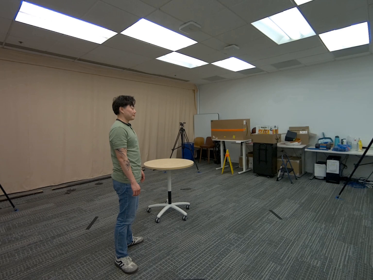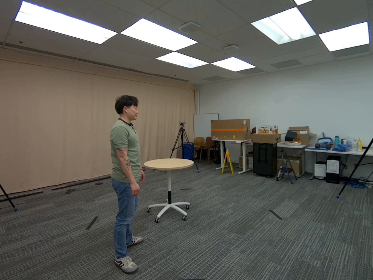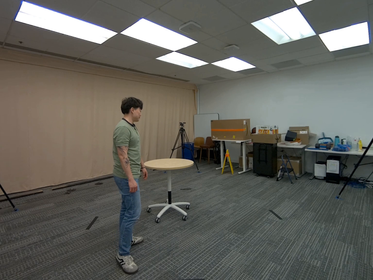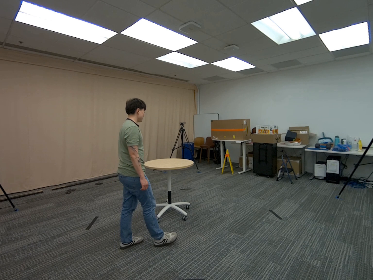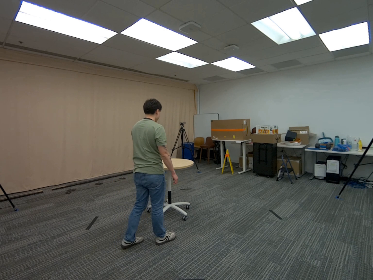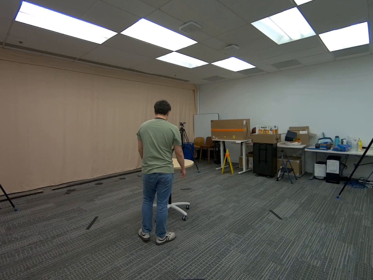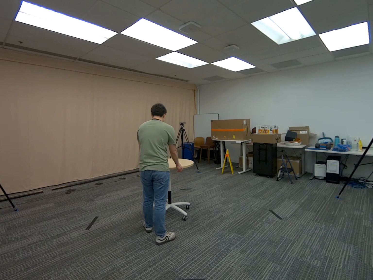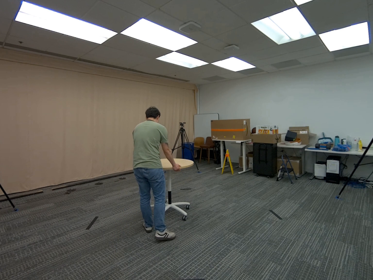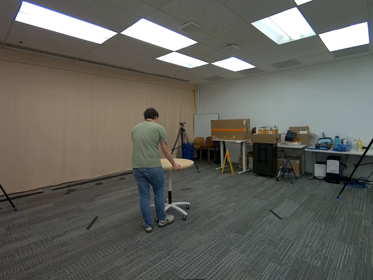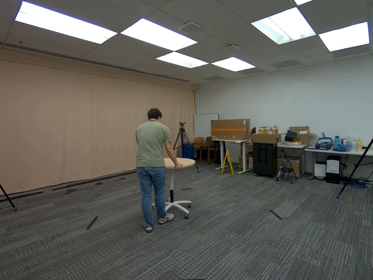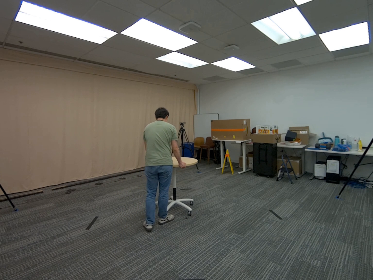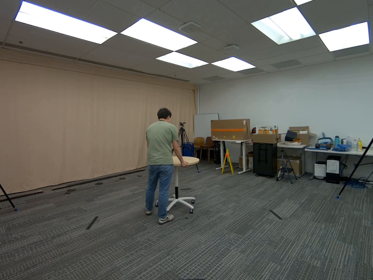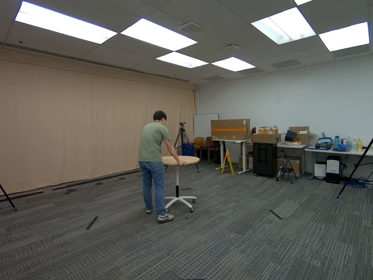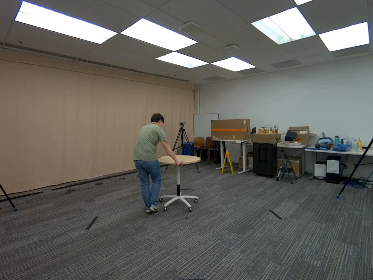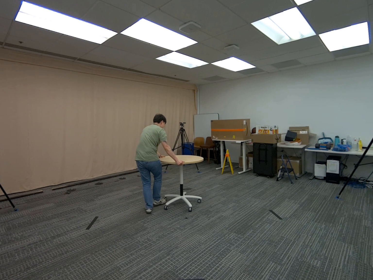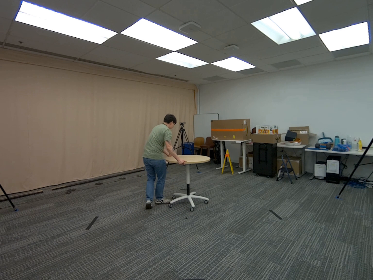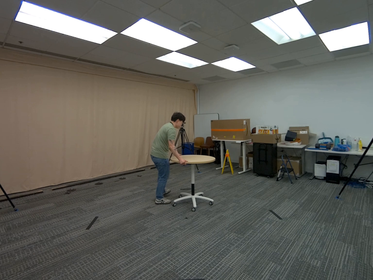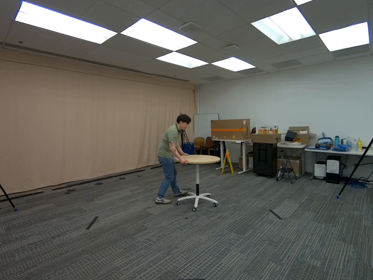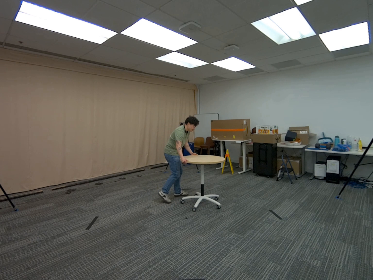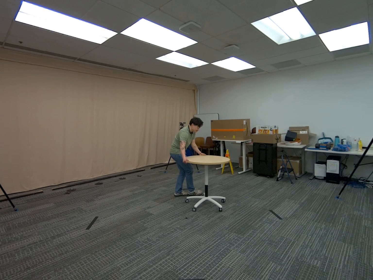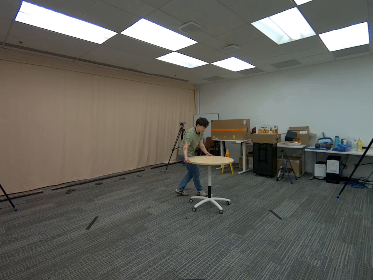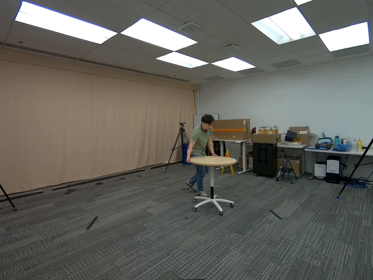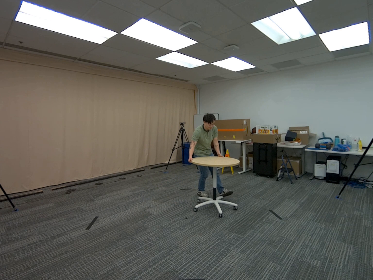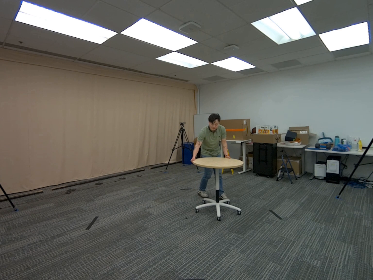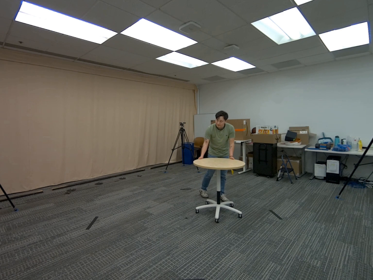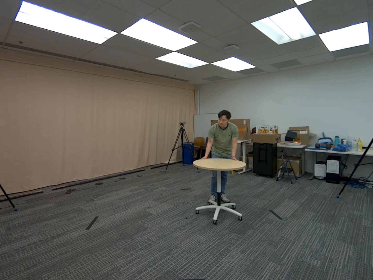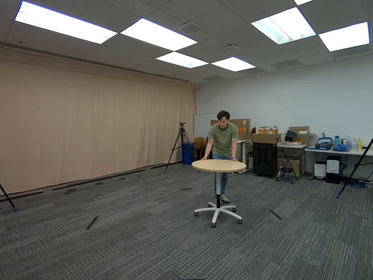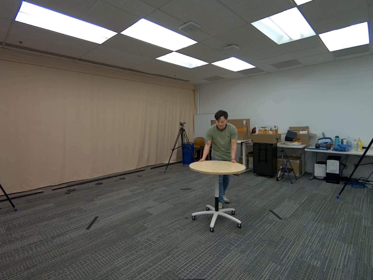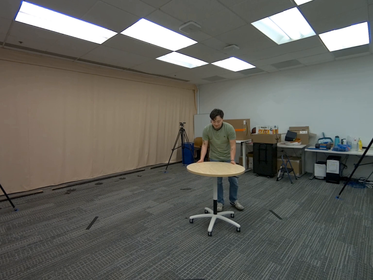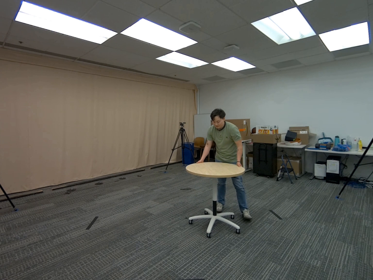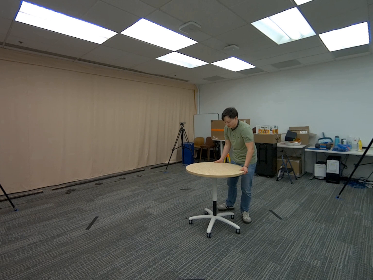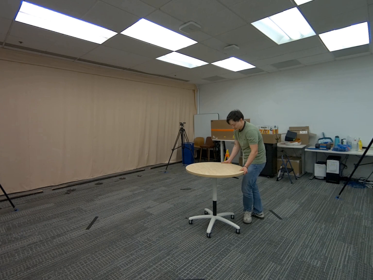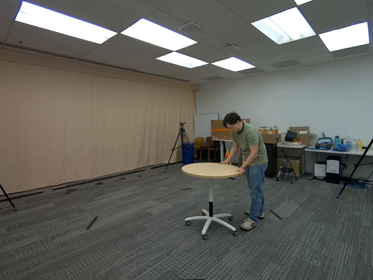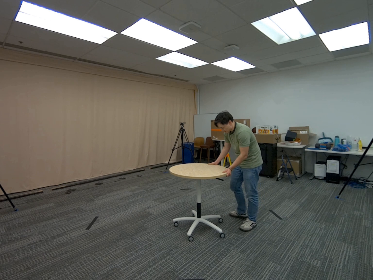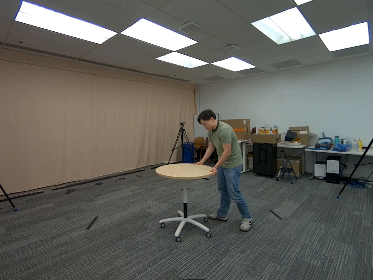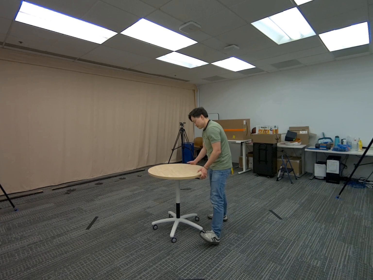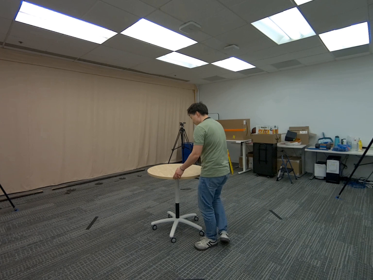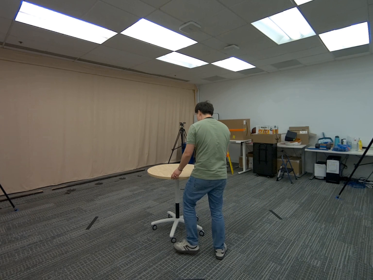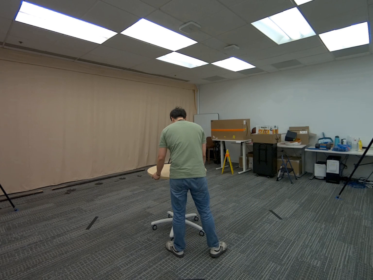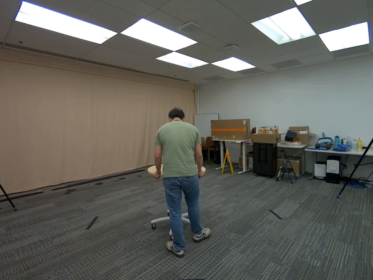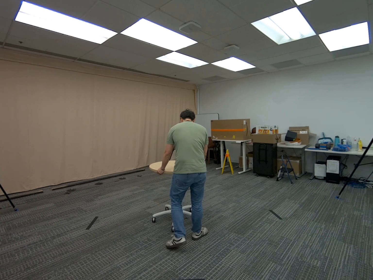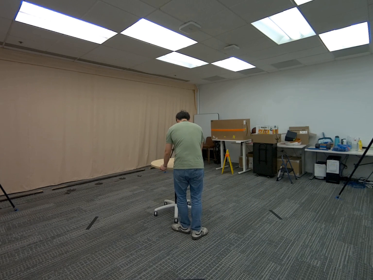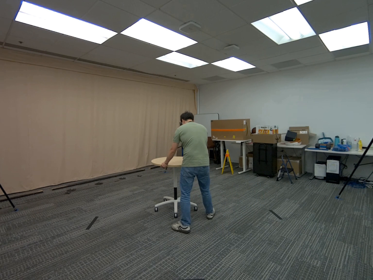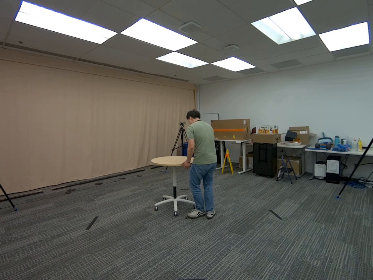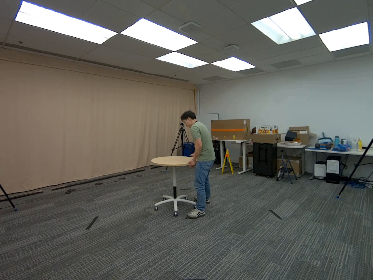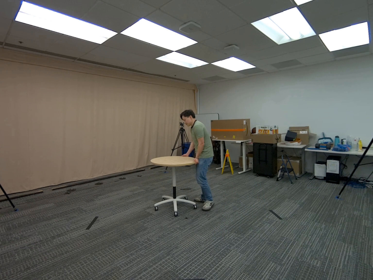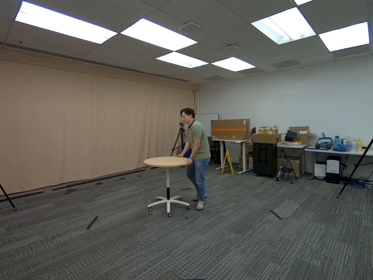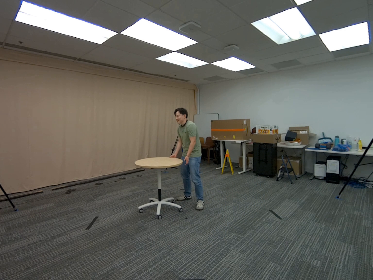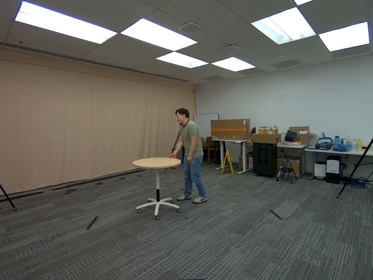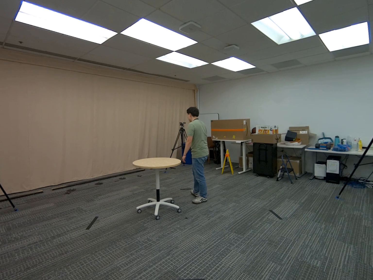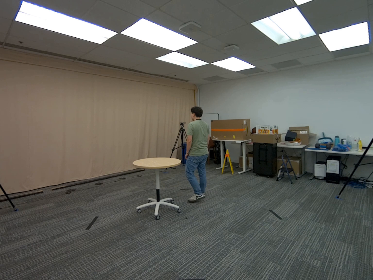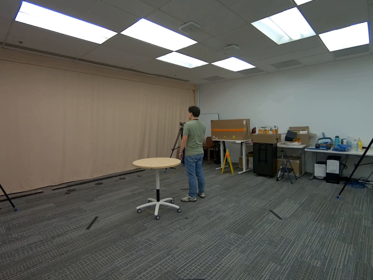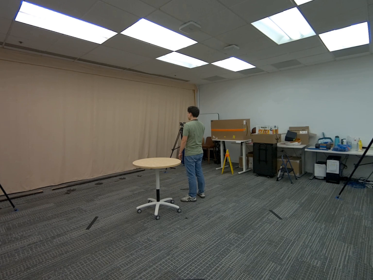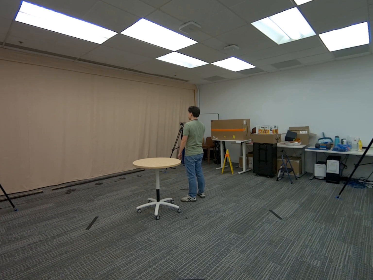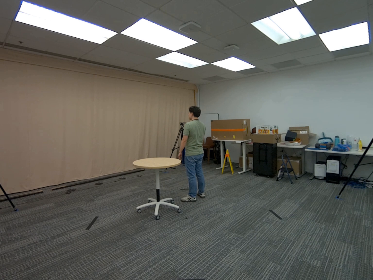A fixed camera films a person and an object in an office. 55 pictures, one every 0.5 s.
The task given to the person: Walk to the round table, use both of your hands to push the table around the bounding area.
